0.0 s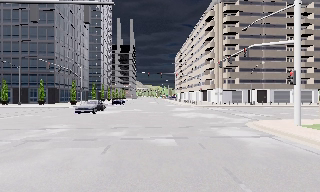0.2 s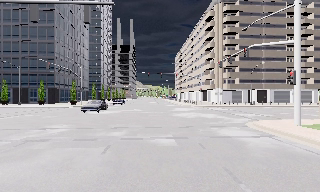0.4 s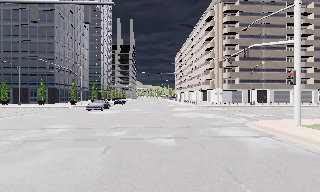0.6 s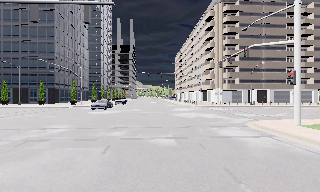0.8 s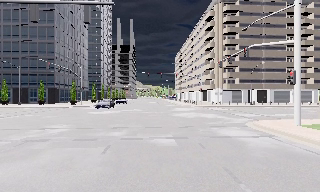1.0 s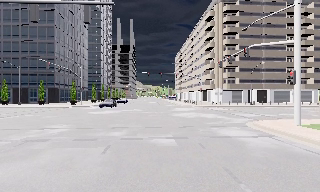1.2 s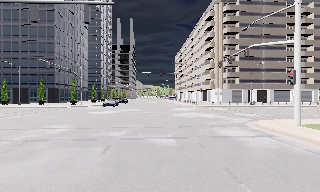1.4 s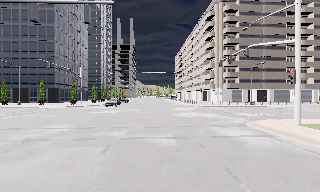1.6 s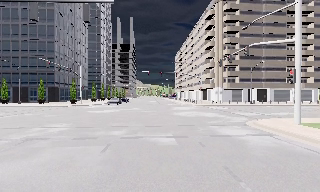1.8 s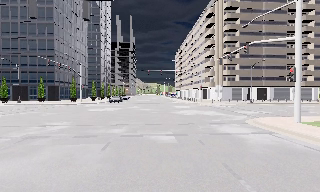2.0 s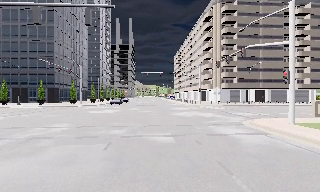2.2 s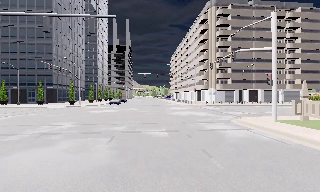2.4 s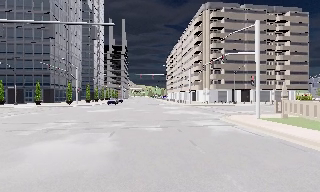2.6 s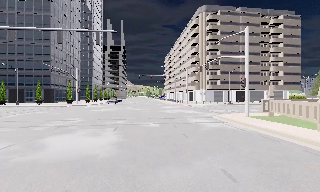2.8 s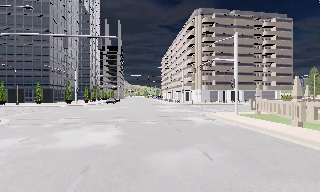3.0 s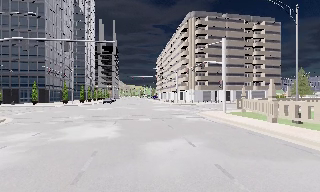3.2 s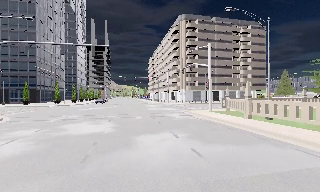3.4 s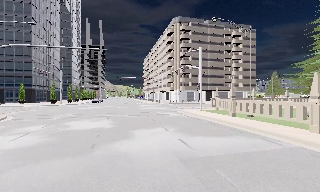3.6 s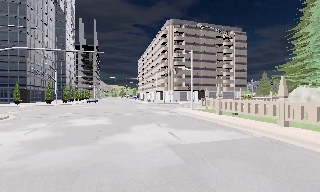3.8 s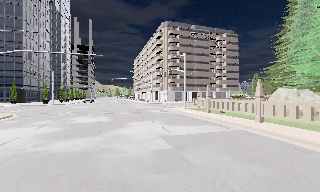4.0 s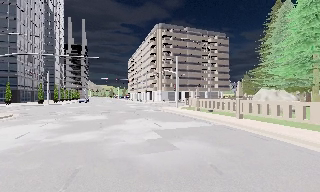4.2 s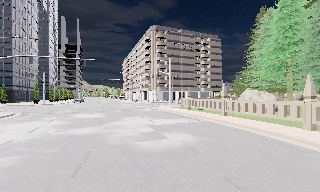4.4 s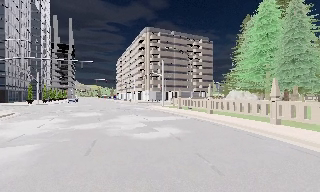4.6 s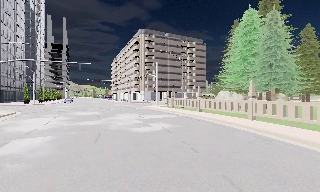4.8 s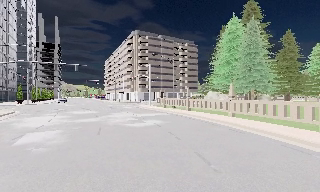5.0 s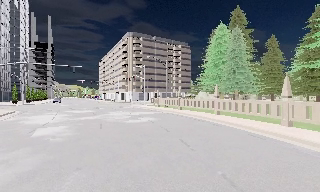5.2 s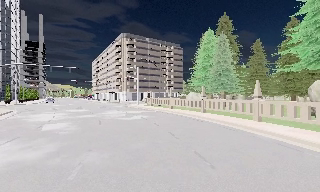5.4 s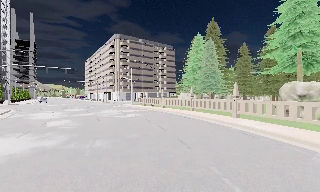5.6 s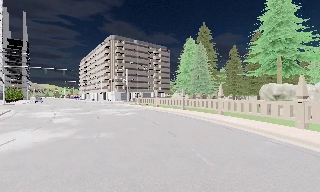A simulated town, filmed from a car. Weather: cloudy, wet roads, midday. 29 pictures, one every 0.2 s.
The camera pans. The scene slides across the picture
to the left.
The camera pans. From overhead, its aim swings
clockwise.
0.0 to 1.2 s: The camera keeps its place and its aim.
1.2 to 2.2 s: The camera travels backward, about 1.5 m, so what stands in front gets smaller. It gains speed.
2.2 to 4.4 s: The camera pans to its right, which is clockwise from overhead, by about 20 degrees. It travels backward, about 14 m, so what stands in front gets smaller.
4.4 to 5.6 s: The camera swings to its right by about 15 degrees, and the scene slides to the left. It travels backward, about 9 m, so what stands in front gets smaller.
The film runs backward here.
